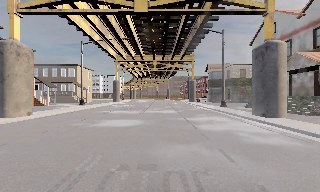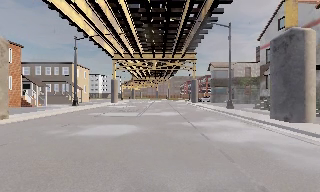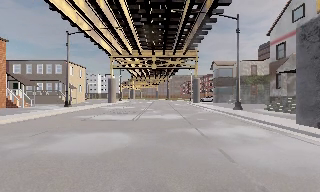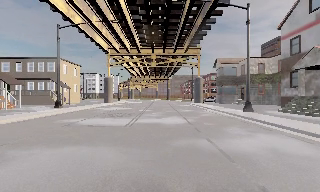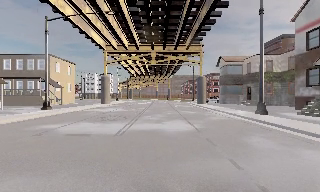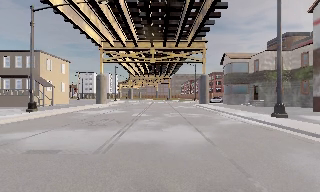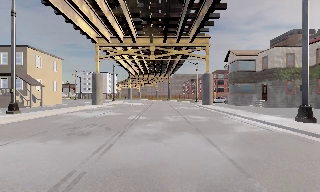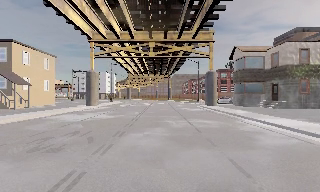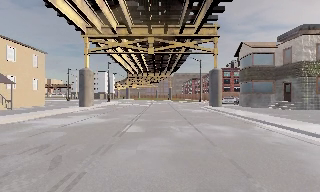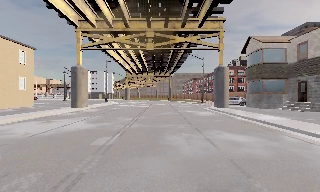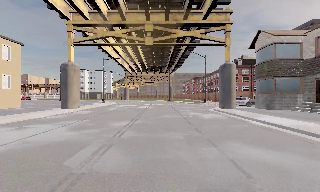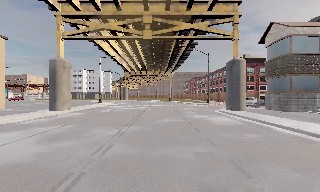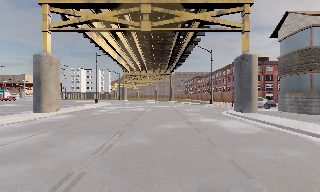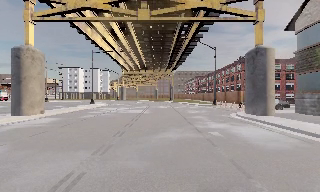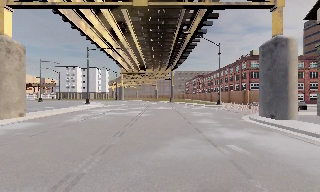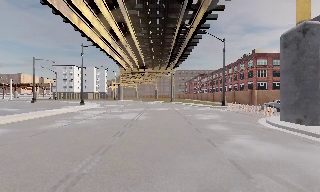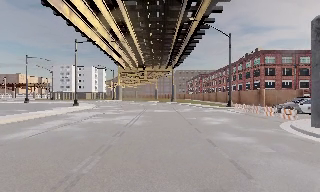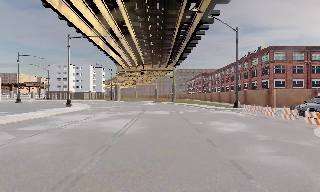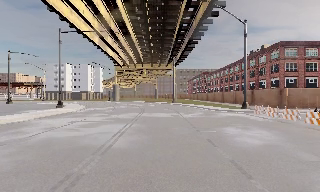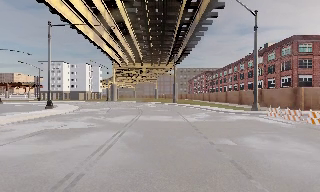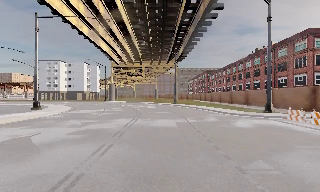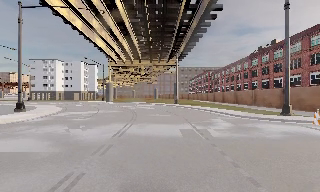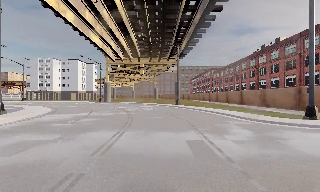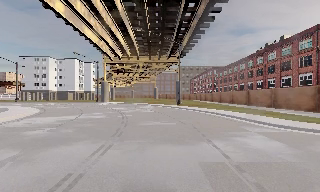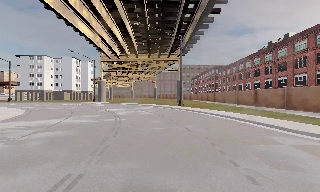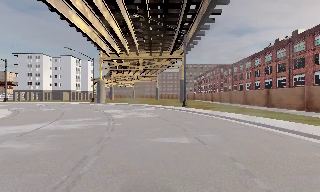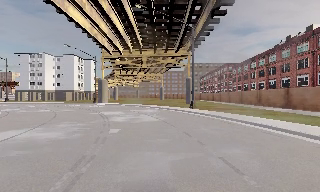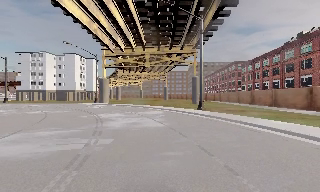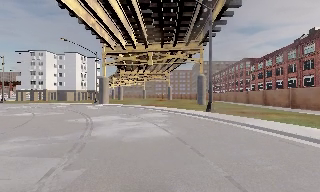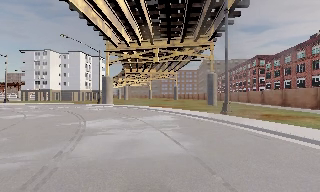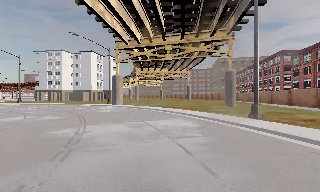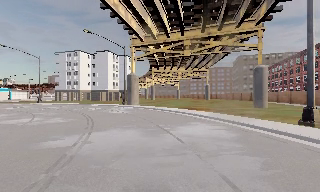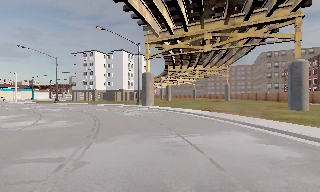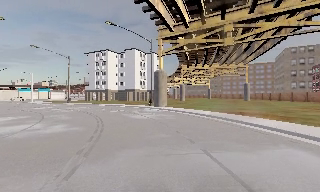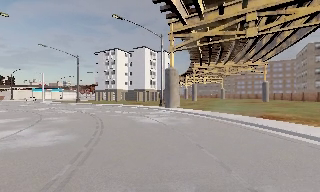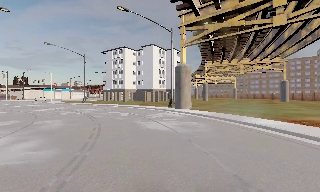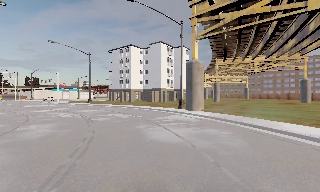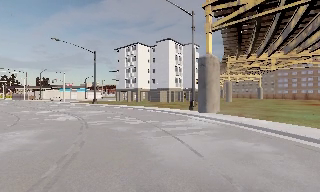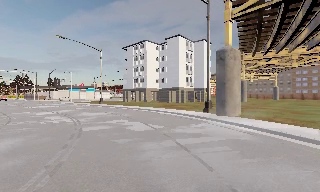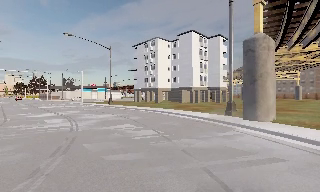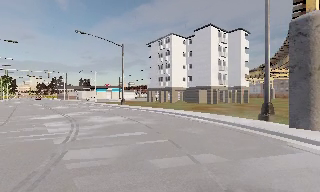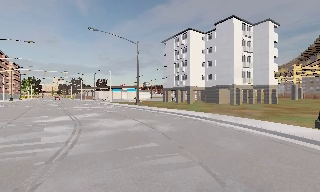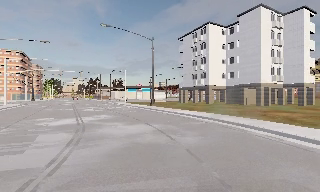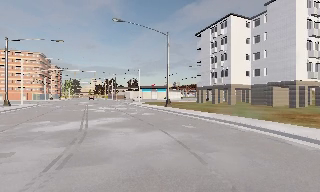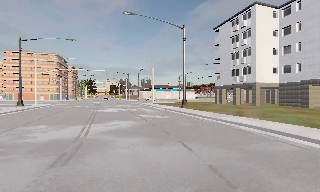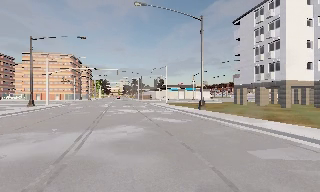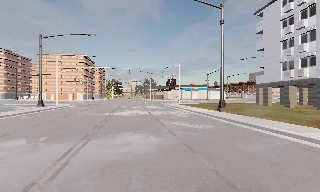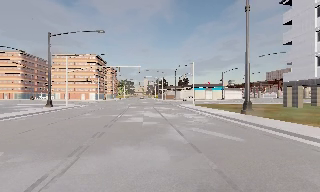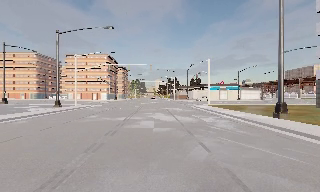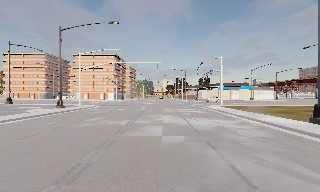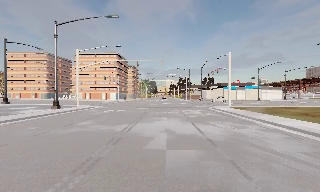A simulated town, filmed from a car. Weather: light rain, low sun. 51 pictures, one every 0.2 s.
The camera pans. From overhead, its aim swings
counterclockwise.
The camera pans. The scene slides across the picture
to the right.
0.0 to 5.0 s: The camera travels forward, about 50 m, so what stands in front looms larger.
5.0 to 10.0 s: The scene slides to the right, as the camera pans about 90 degrees to its left. It travels forward, about 50 m.
The film runs forward here.
